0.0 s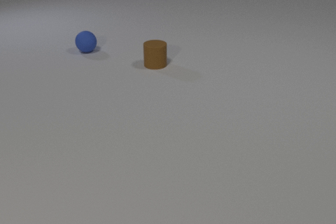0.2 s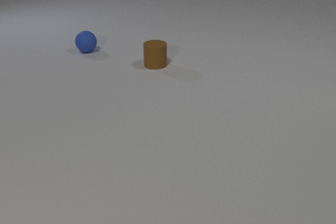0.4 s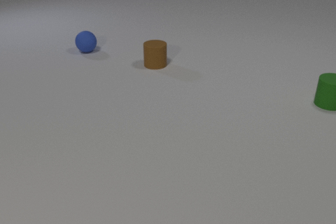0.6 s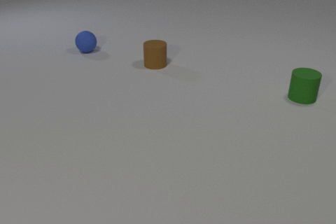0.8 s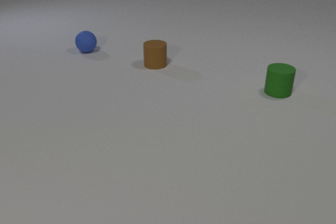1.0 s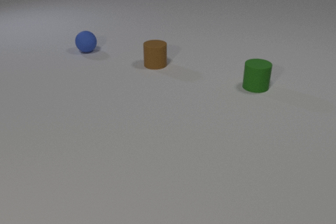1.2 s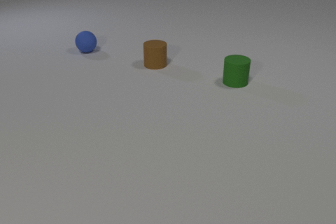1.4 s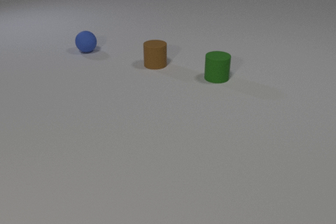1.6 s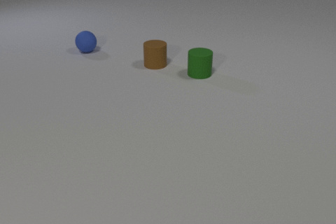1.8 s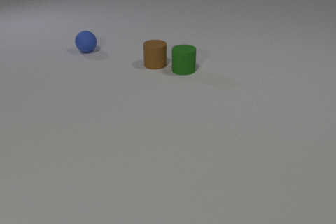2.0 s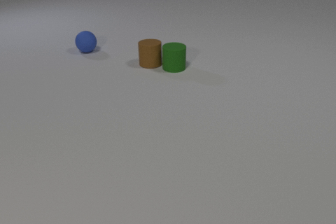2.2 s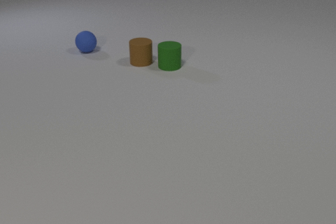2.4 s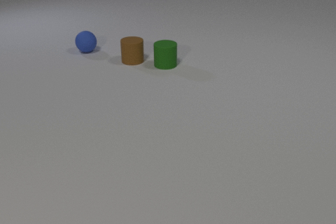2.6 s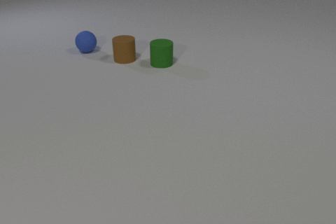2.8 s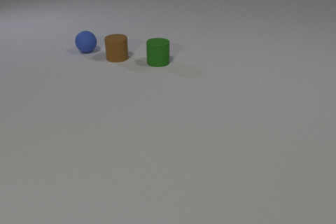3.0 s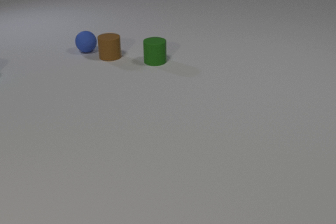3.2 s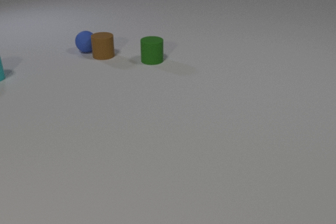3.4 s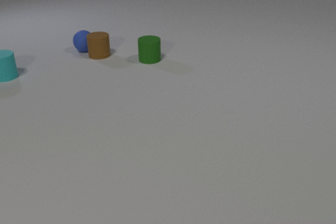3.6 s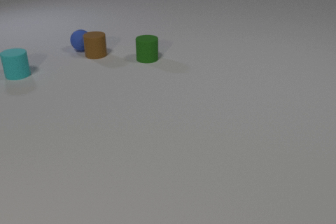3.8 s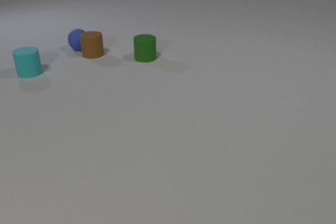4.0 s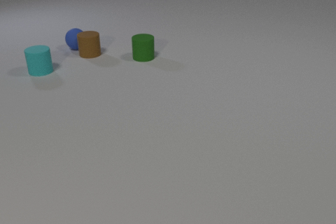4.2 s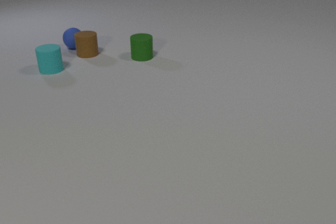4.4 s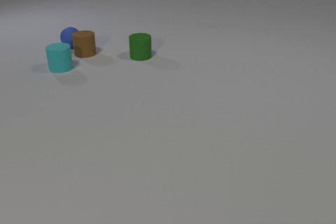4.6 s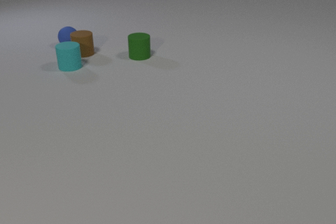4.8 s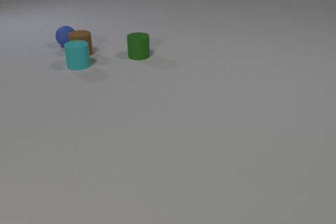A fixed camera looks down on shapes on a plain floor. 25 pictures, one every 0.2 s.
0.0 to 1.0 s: The green rubber cylinder comes in at the right edge, slides to the left.
1.0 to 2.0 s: The green rubber cylinder slides to the left and away from the camera. The brown rubber cylinder slides to the left. The green rubber cylinder and the brown rubber cylinder collide.
2.0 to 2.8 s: The green rubber cylinder slides to the left and away from the camera. The brown rubber cylinder slides to the left and away from the camera.
2.8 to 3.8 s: The green rubber cylinder slides to the left and away from the camera. The brown rubber cylinder slides to the left and away from the camera. The cyan rubber cylinder comes in at the left edge, slides to the right. The blue rubber sphere rolls away from the camera and to the left. The brown rubber cylinder and the blue rubber sphere collide.
3.8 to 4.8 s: The green rubber cylinder slides to the left and away from the camera. The brown rubber cylinder slides to the left and away from the camera. The cyan rubber cylinder slides to the right. The blue rubber sphere rolls away from the camera and to the left.
How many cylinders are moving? 3.
What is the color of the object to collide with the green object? brown.
What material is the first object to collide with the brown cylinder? rubber.
